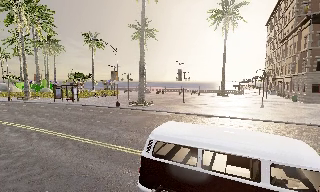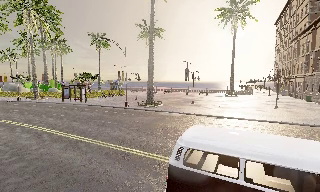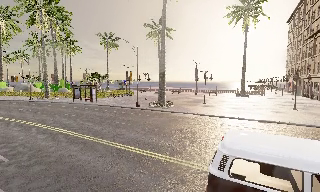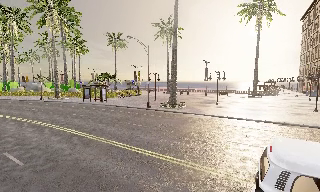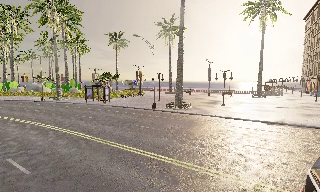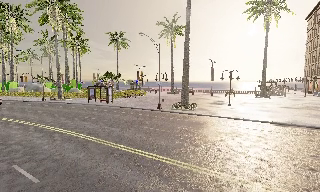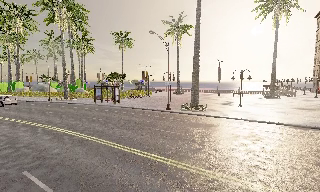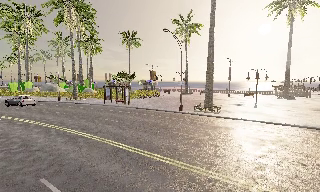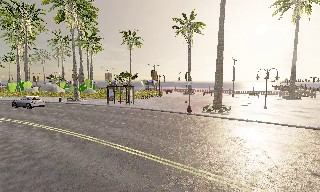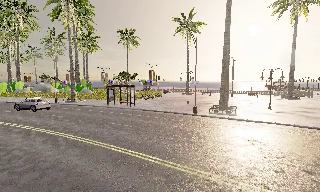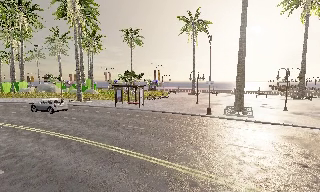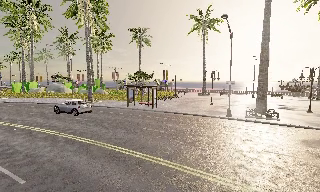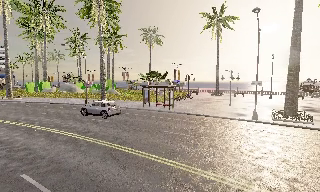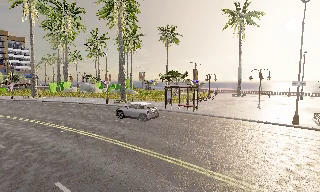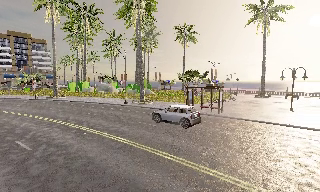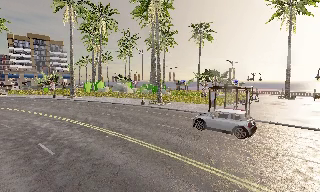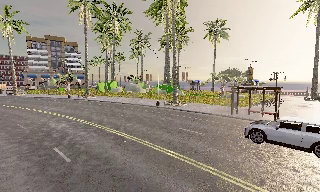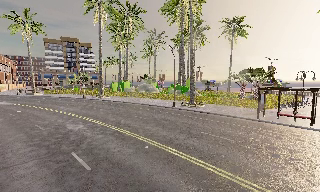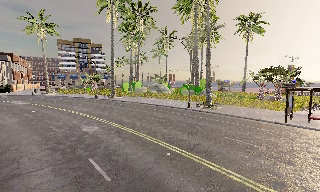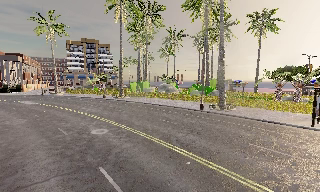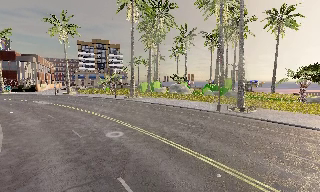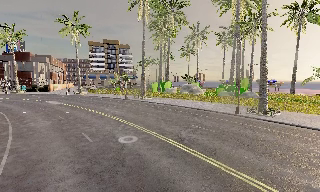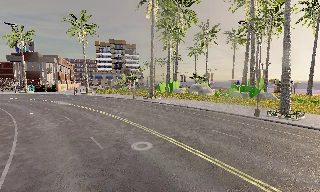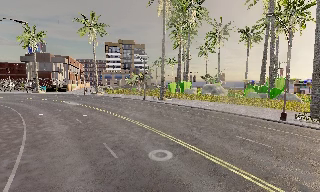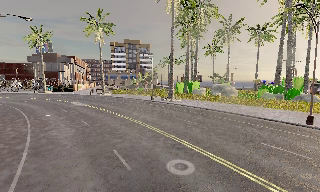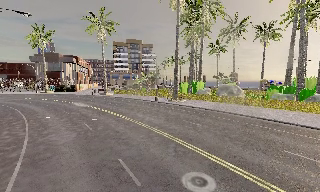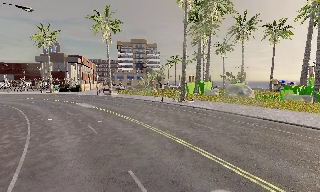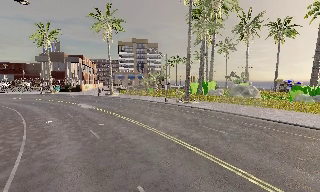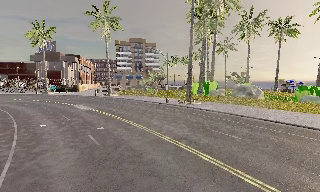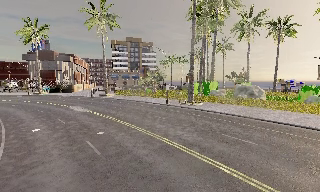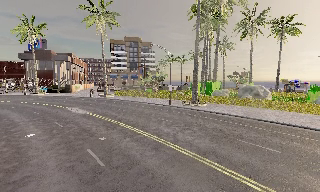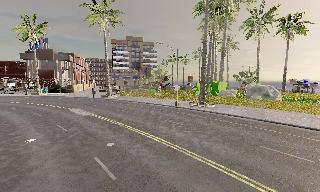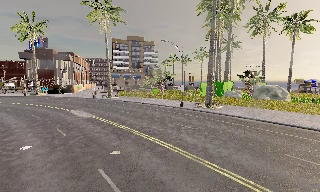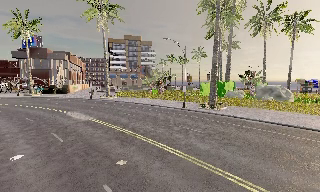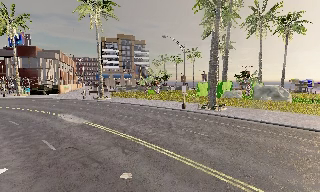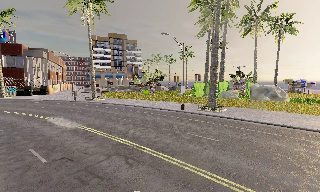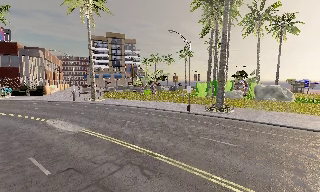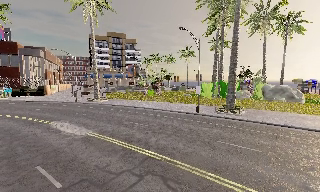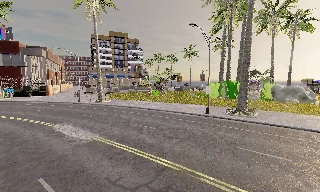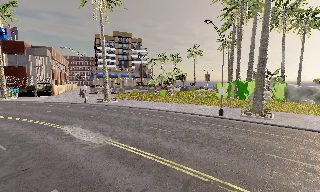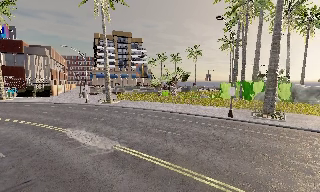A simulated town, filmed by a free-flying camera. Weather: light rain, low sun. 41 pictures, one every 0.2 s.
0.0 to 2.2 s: The camera travels to its left and forward, about 11 m, so close, fixed things drift to the right.
2.2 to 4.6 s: The scene slides to the right, as the camera pans about 40 degrees to its left. It travels forward and to its left, about 14 m.
4.6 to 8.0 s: The camera travels forward and to its left, about 18 m, so what stands in front looms larger.
The film runs backward here.
